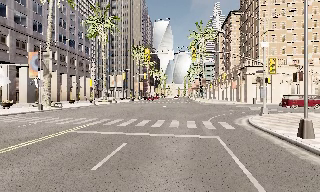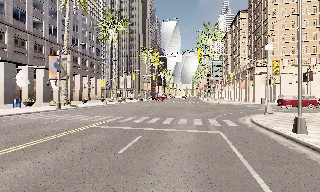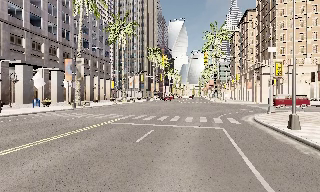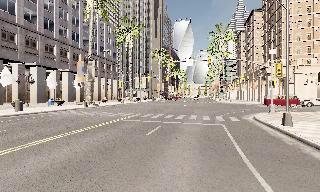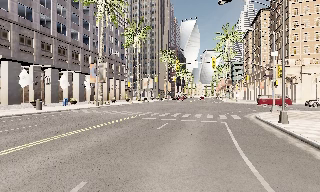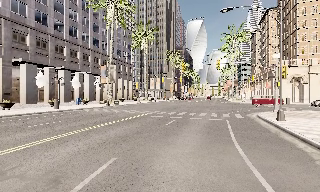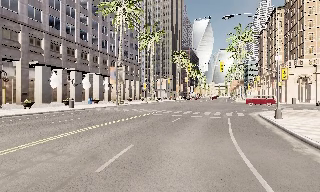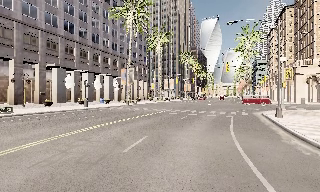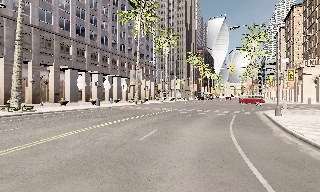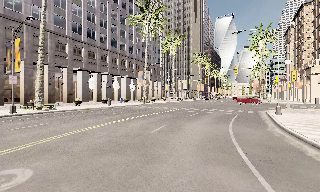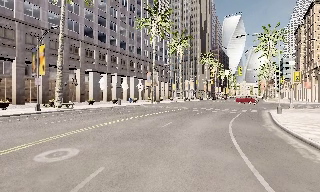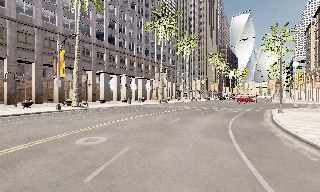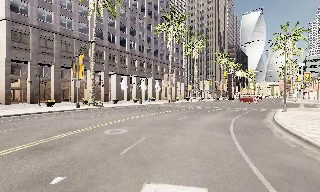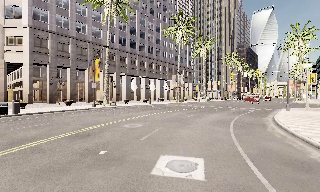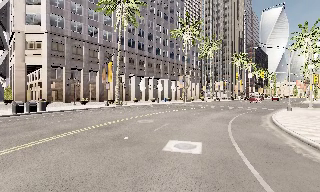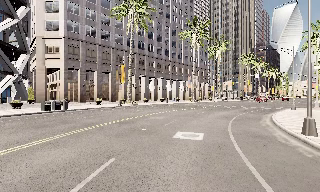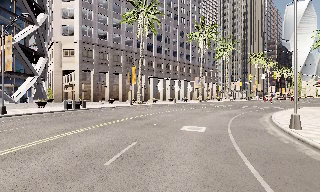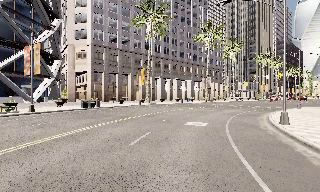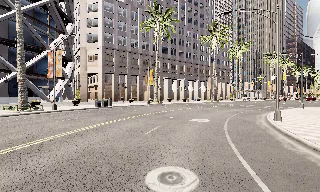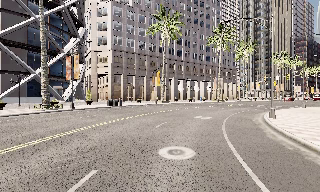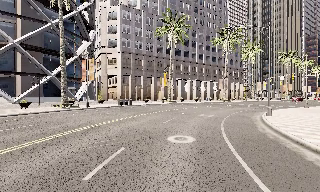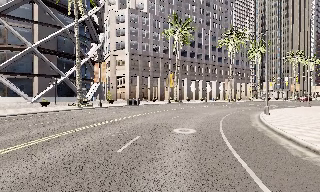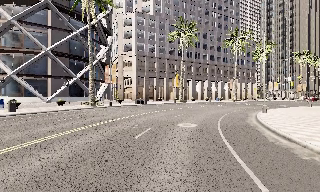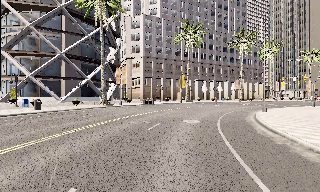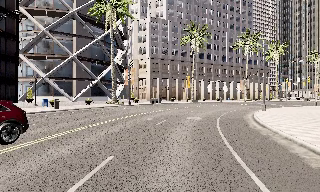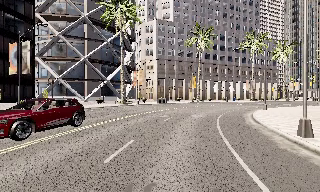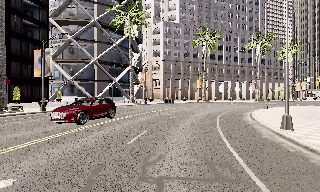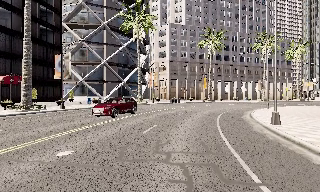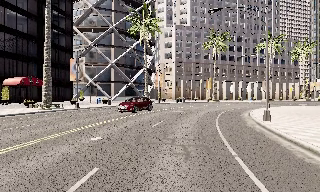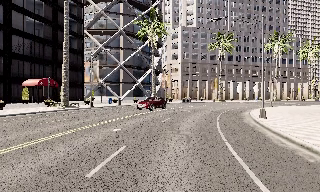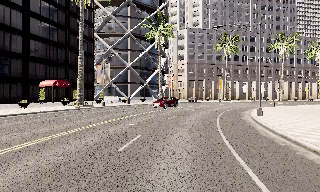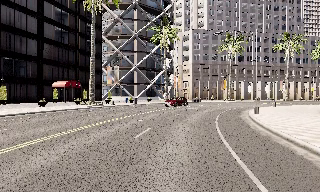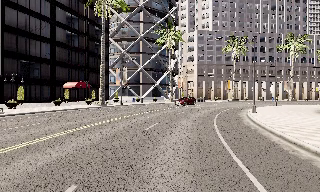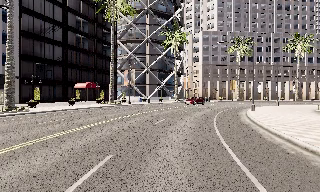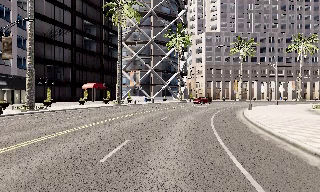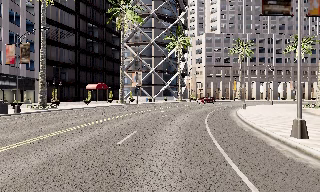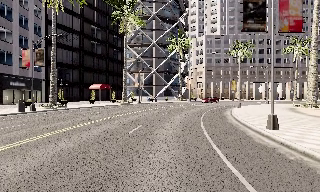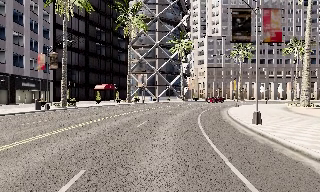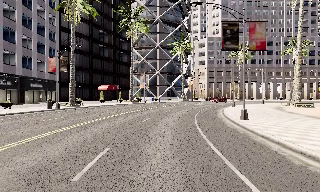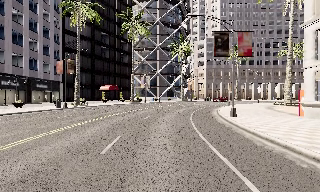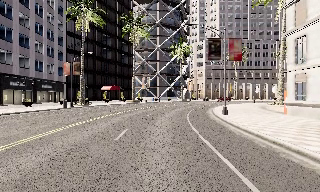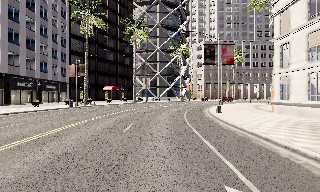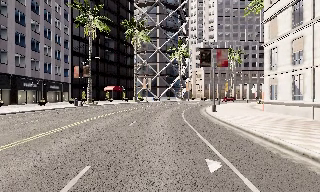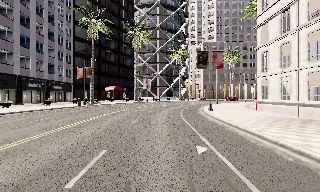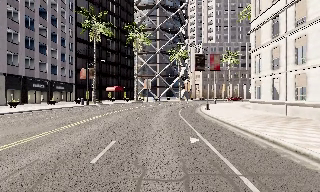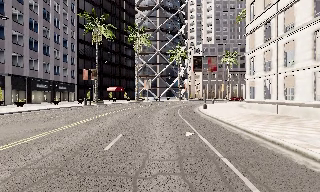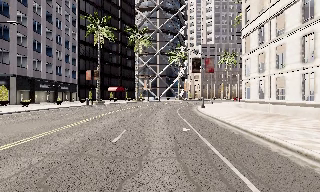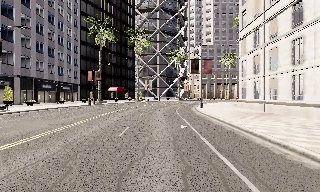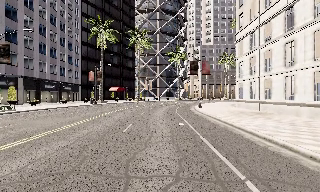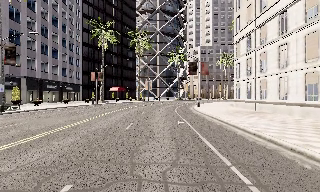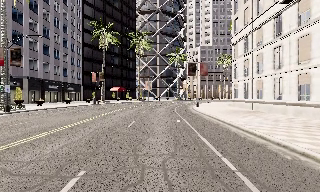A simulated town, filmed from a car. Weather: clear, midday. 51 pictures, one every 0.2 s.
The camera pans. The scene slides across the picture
to the right.
The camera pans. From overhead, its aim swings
counterclockwise.
0.0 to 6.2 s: The scene slides to the right, as the camera pans about 75 degrees to its left. It travels backward, about 45 m.
6.2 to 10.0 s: The camera travels backward, about 25 m, so what stands in front gets smaller. It loses speed.
The film runs backward here.
